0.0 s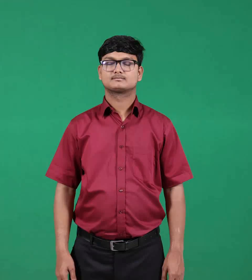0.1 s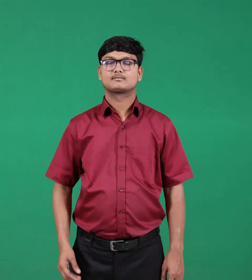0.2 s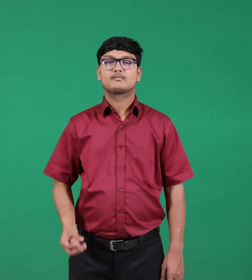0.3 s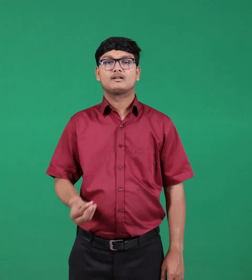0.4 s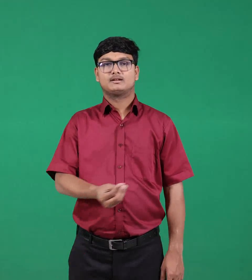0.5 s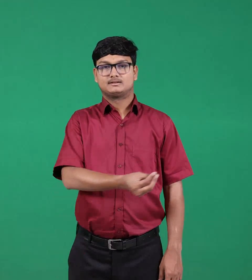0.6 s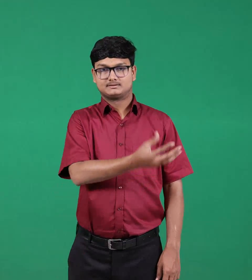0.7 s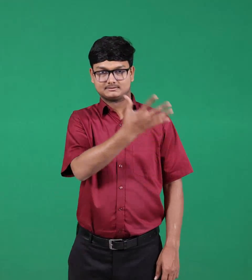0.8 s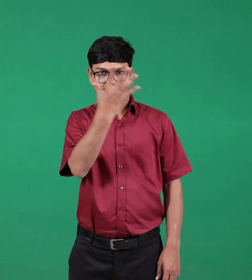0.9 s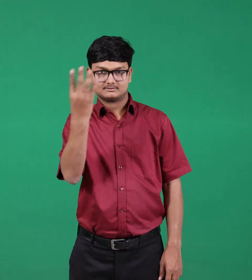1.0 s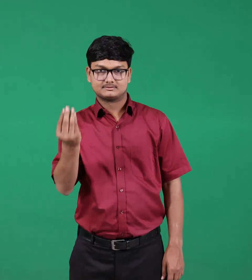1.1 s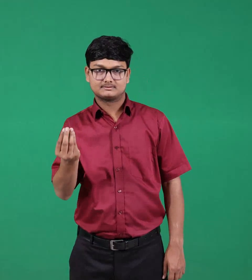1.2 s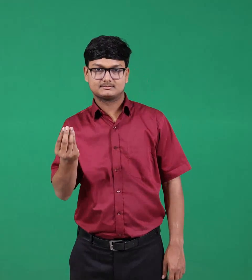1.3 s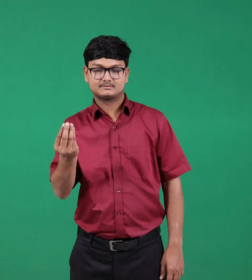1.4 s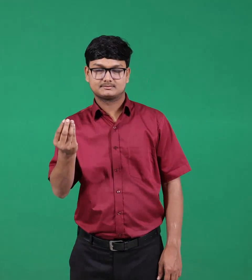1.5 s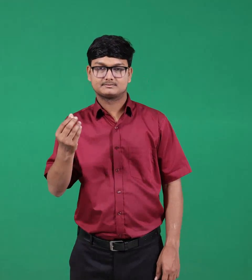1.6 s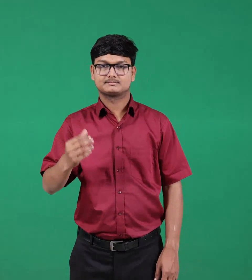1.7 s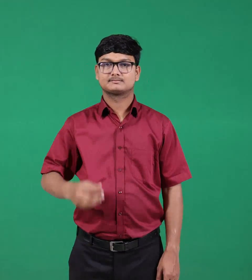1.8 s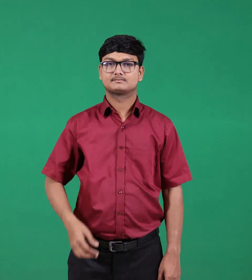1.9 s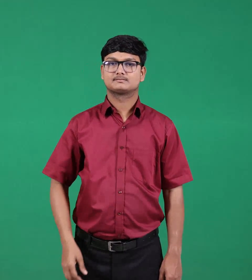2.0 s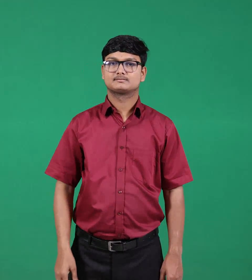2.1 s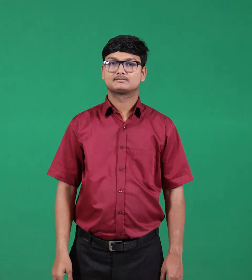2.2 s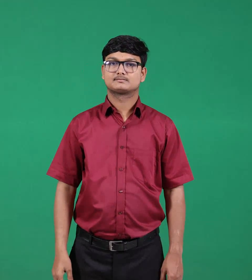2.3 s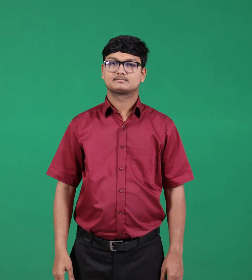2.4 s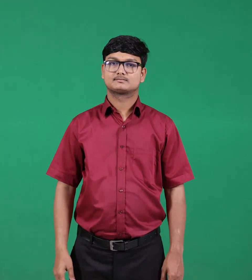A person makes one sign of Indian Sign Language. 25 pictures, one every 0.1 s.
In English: day
